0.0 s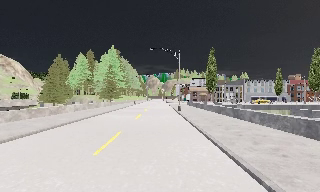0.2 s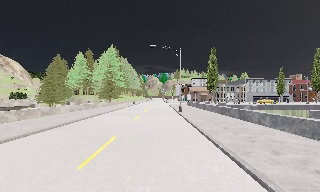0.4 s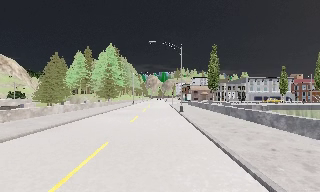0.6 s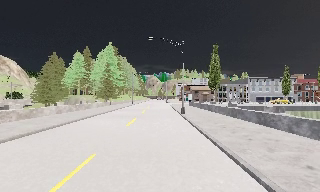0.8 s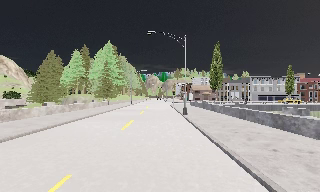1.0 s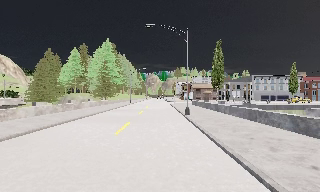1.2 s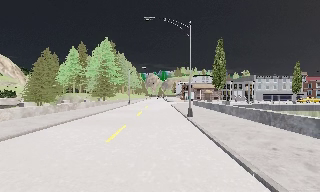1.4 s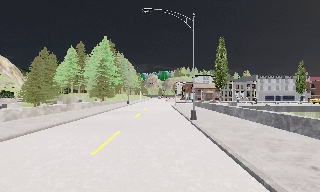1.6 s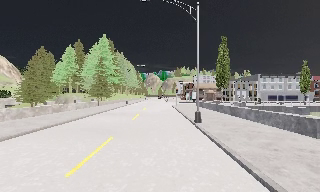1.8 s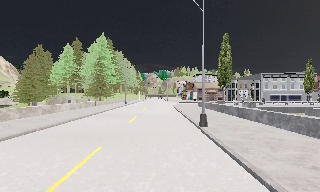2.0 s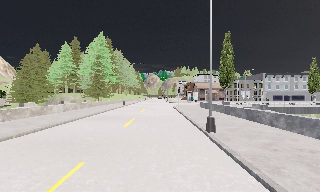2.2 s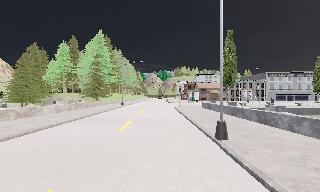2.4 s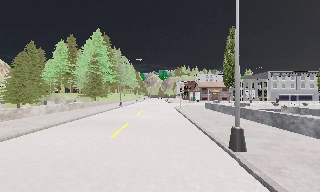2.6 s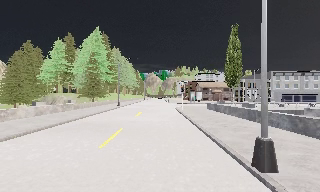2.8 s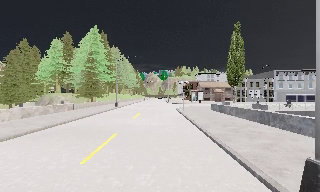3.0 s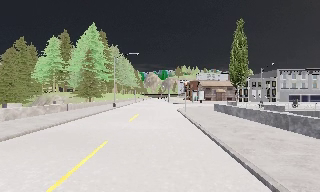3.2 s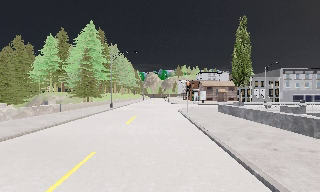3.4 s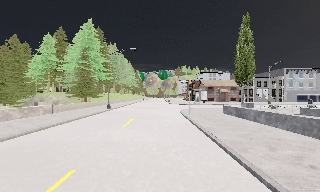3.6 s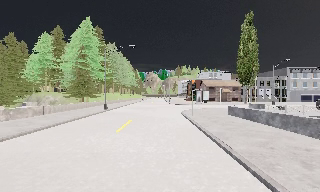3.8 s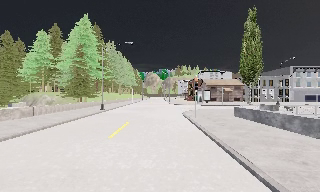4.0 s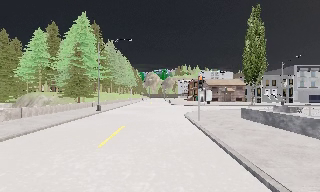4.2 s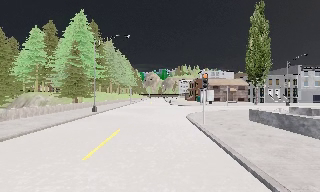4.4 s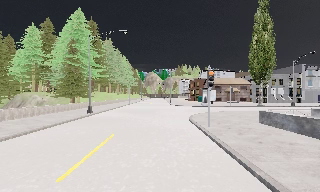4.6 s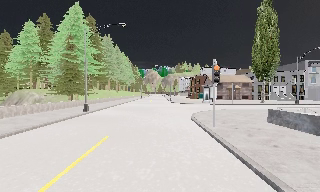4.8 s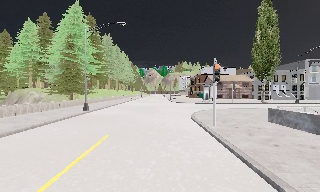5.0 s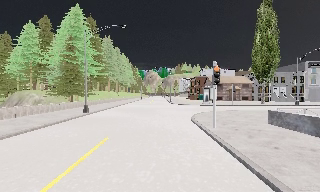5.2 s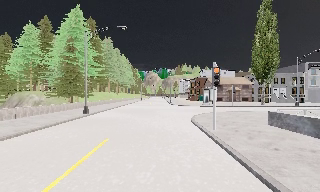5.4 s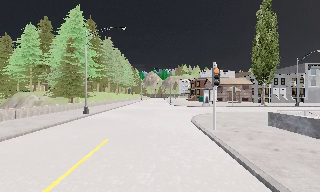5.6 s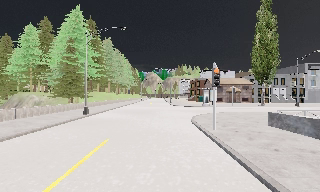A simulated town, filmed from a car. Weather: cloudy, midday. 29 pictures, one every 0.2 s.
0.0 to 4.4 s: The camera travels forward, about 25 m, so what stands in front looms larger.
4.4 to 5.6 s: The camera travels forward, about 1 m, so what stands in front looms larger. It loses speed.
The film runs forward here.
